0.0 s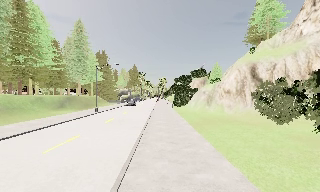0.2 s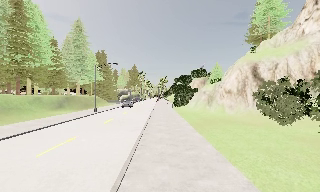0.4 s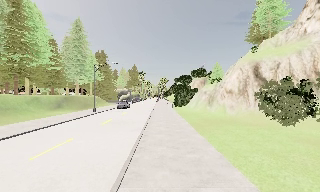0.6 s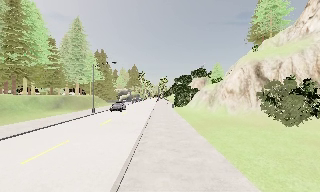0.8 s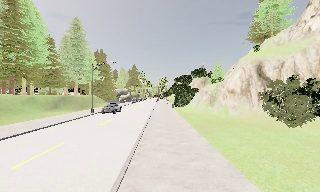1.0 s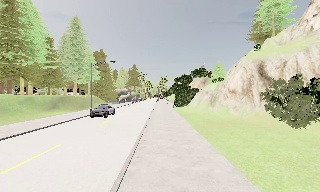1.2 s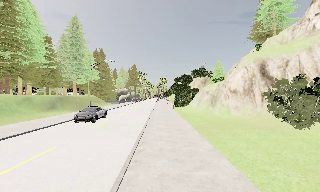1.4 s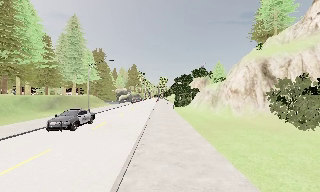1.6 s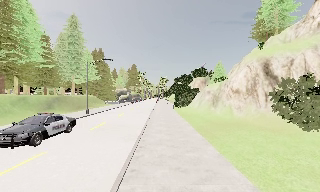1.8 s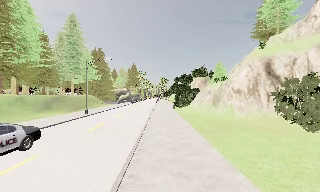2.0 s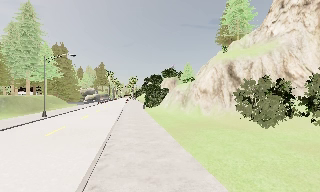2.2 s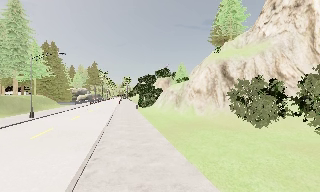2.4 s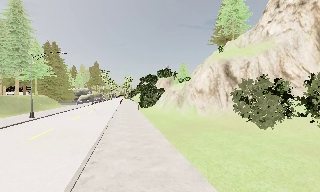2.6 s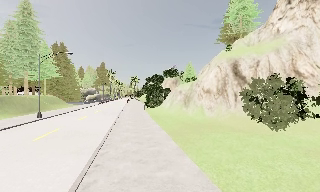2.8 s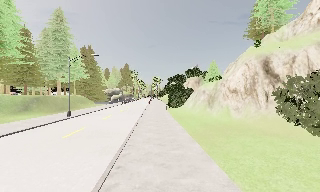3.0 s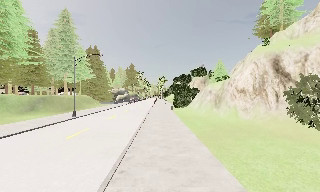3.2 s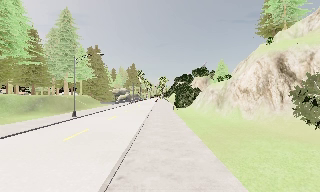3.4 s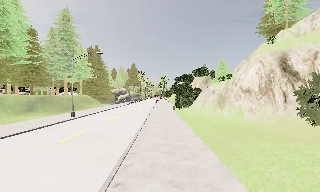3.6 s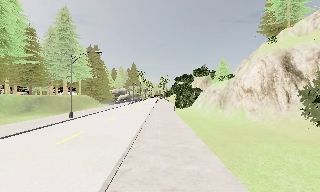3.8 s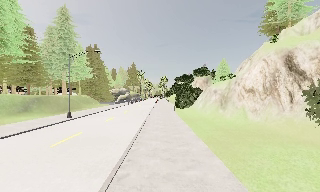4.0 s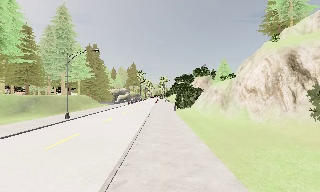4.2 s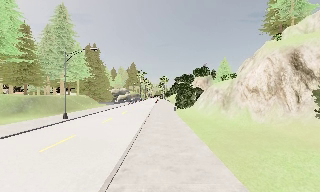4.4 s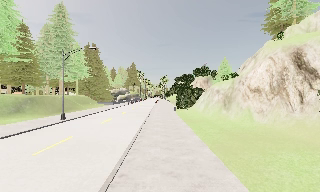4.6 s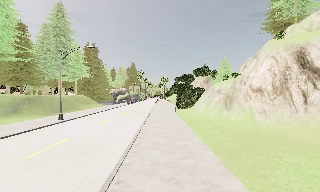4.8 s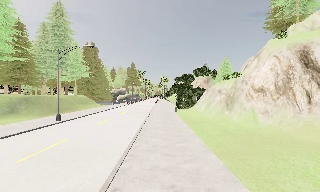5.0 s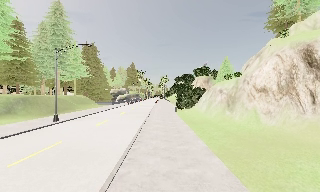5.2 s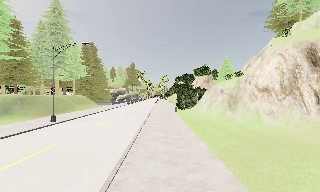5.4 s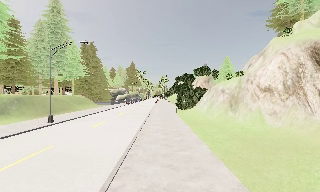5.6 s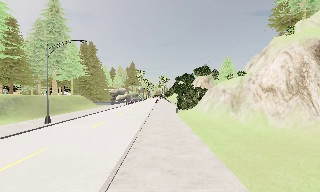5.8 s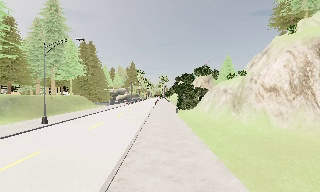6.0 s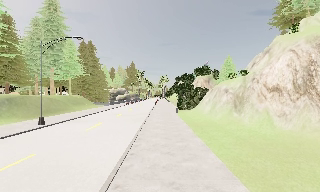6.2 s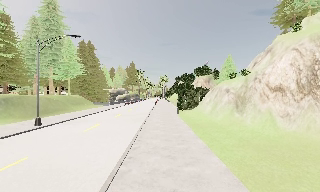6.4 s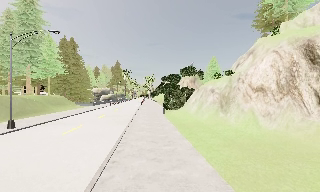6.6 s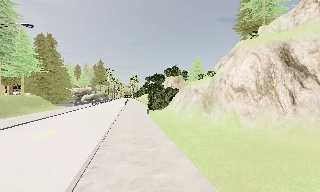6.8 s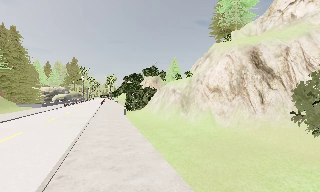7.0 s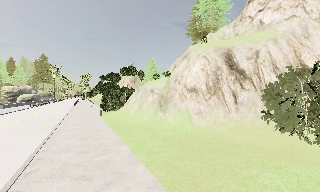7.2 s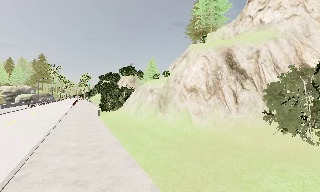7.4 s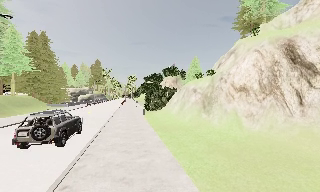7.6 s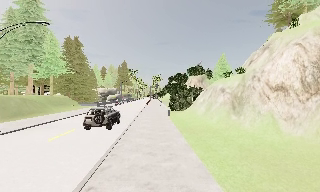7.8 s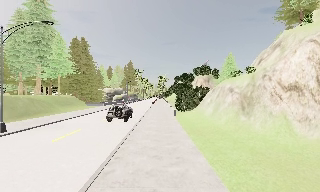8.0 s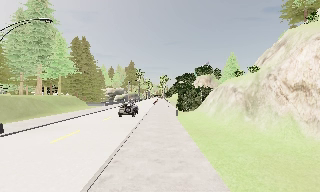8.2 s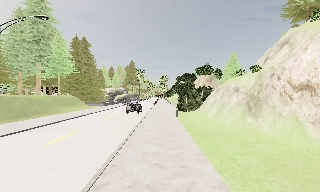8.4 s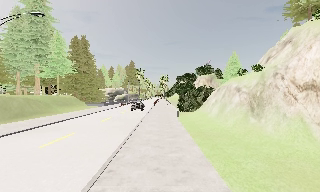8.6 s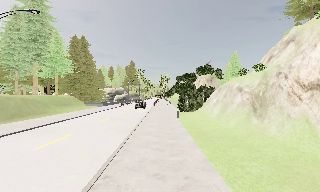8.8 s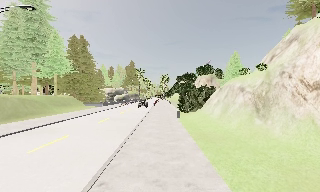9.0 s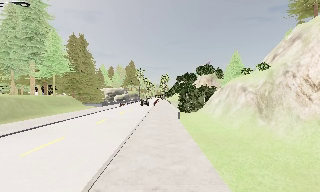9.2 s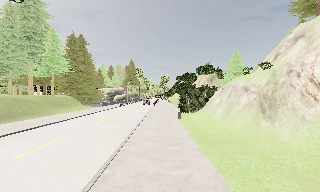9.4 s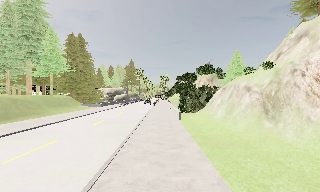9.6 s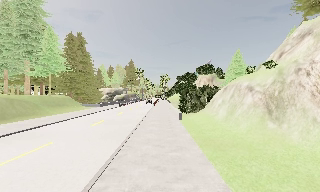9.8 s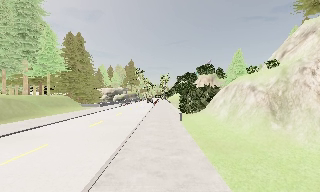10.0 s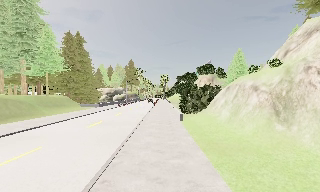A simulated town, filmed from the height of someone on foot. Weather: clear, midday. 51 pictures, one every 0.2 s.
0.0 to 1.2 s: The camera travels forward, about 2.5 m, so what stands in front looms larger.
1.2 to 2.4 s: The scene slides to the left, as the camera pans about 10 degrees to its right. It travels forward, about 2.5 m, so what stands in front looms larger.
2.4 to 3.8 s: The scene slides to the right, as the camera pans about 15 degrees to its left. It travels forward, about 2.5 m, so what stands in front looms larger.
3.8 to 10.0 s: The camera travels forward, about 12 m, so what stands in front looms larger.
The film runs forward here.
